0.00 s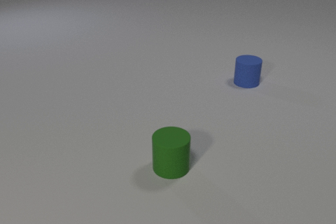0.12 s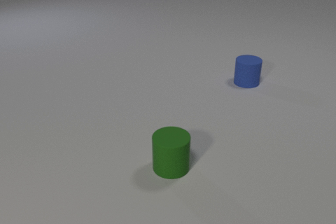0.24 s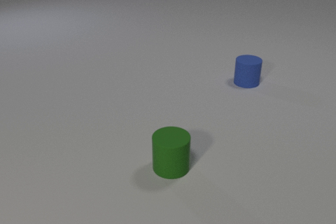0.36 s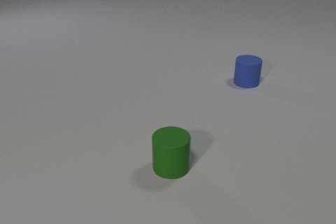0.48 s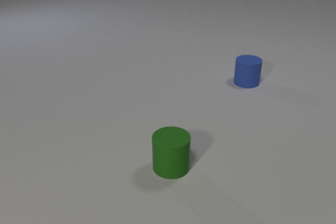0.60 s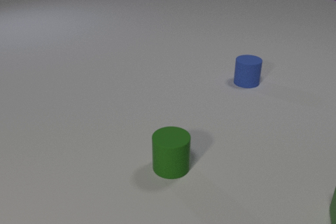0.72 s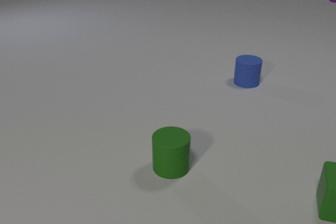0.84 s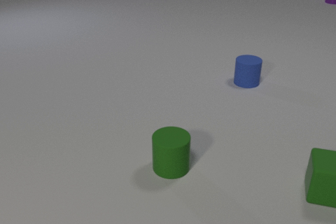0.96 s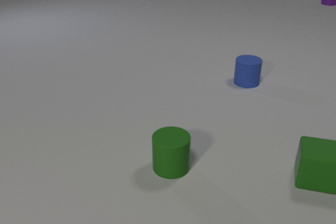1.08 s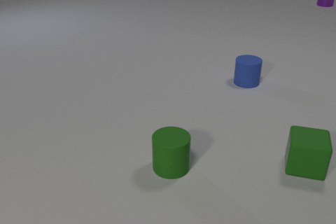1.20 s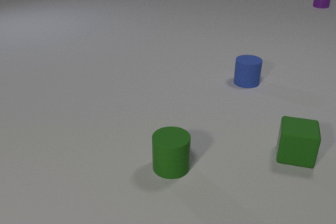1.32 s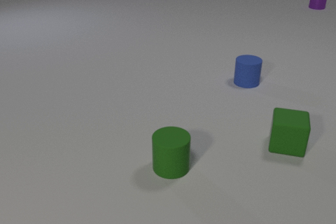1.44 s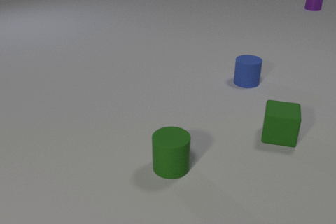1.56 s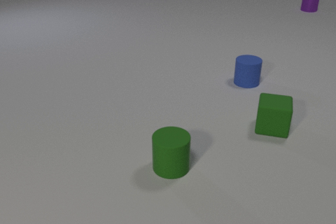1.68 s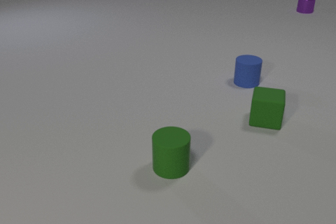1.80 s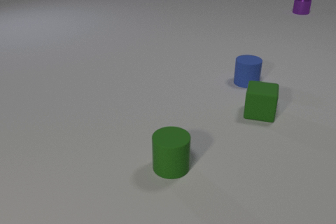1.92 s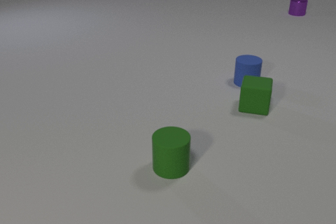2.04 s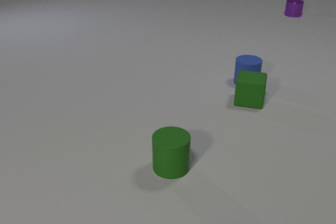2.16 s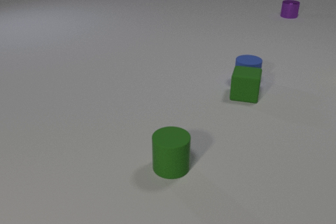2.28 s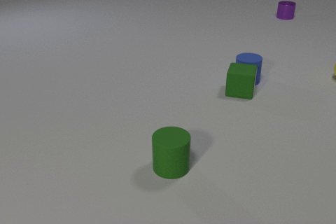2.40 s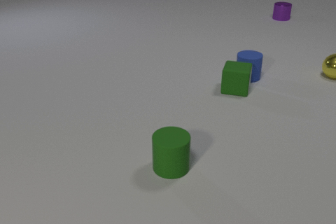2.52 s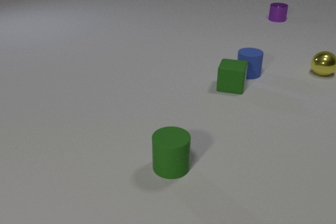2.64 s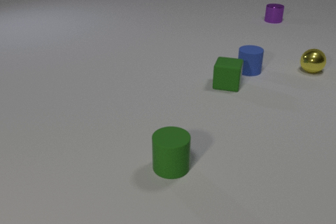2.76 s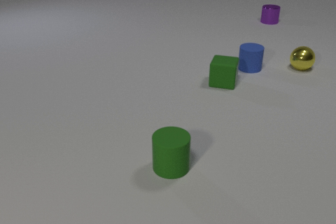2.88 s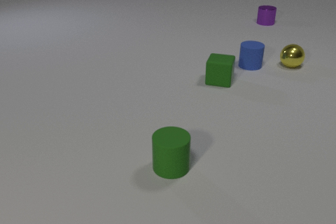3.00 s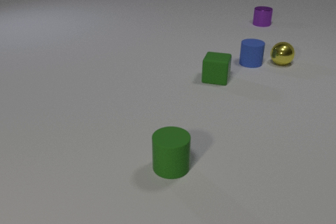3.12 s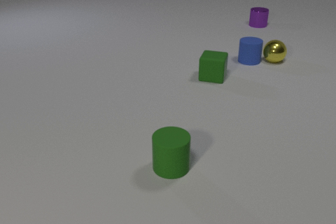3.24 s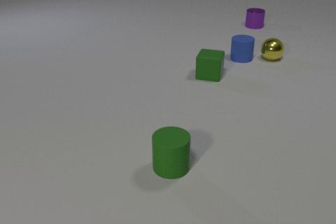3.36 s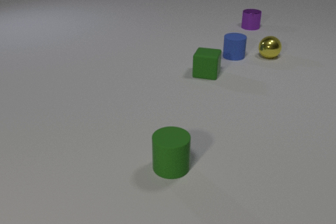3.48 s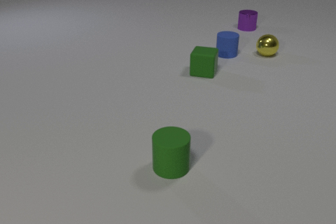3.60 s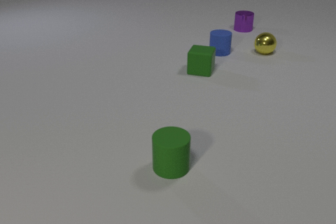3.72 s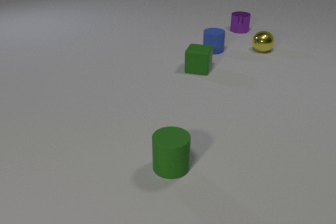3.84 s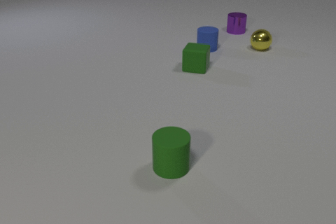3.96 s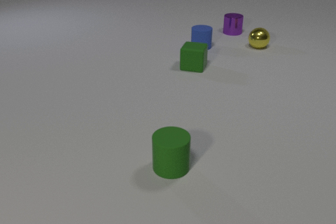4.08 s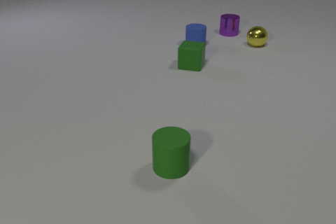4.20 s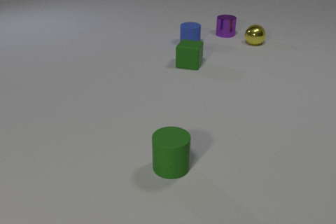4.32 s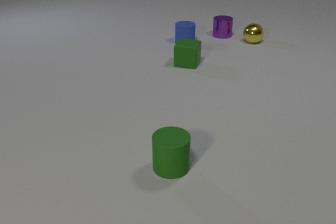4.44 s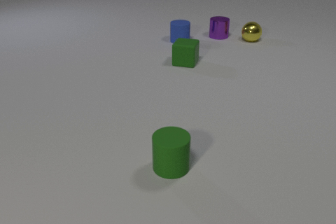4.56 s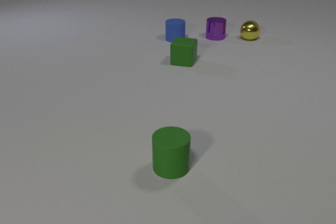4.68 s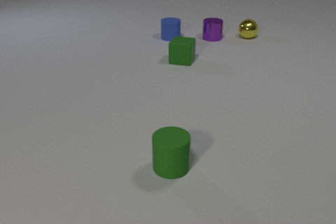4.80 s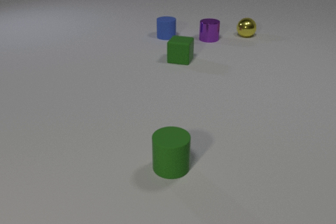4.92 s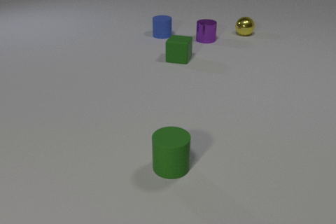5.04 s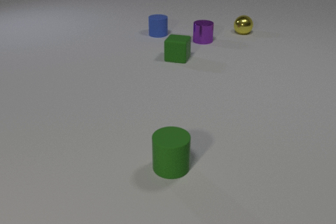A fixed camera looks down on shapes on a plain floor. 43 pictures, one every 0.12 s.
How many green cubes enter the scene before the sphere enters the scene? 1.
What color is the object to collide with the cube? blue.
How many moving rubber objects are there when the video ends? 2.
0.00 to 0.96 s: The green rubber cube comes in at the right edge, slides away from the camera and to the left. The purple metal cylinder comes in at the right edge, slides toward the camera and to the left.
0.96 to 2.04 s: The green rubber cube slides away from the camera and to the left. The purple metal cylinder slides toward the camera and to the left.
2.04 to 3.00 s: The green rubber cube slides away from the camera and to the left. The blue rubber cylinder slides away from the camera. The yellow metal sphere comes in at the right edge, rolls to the left. The purple metal cylinder slides toward the camera and to the left. The green rubber cube and the blue rubber cylinder collide.
3.00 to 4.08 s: The green rubber cube slides away from the camera and to the left. The blue rubber cylinder slides to the left and away from the camera. The yellow metal sphere rolls away from the camera and to the left. The purple metal cylinder slides toward the camera and to the left. The blue rubber cylinder and the yellow metal sphere collide.
4.08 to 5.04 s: The green rubber cube slides away from the camera and to the left. The blue rubber cylinder slides to the left and away from the camera. The yellow metal sphere rolls away from the camera. The purple metal cylinder slides to the left and toward the camera.
